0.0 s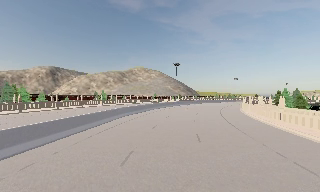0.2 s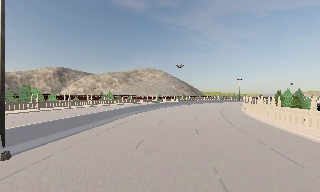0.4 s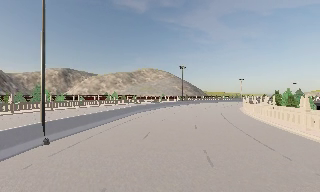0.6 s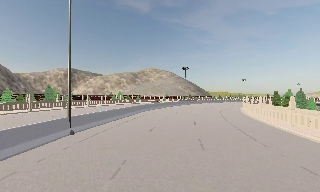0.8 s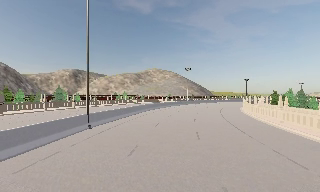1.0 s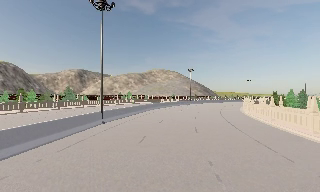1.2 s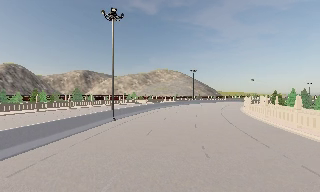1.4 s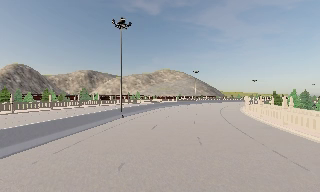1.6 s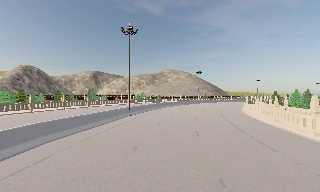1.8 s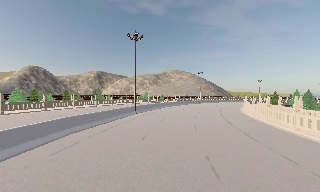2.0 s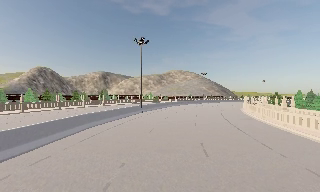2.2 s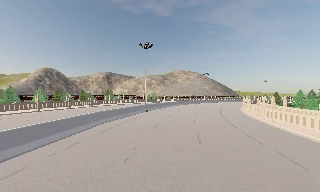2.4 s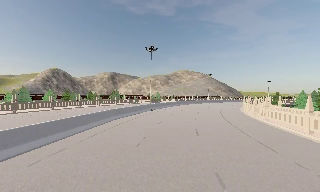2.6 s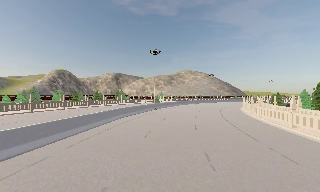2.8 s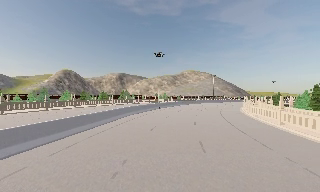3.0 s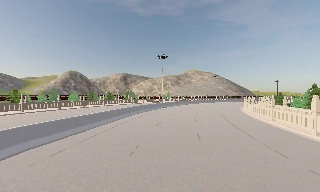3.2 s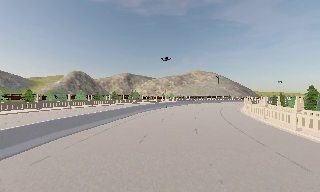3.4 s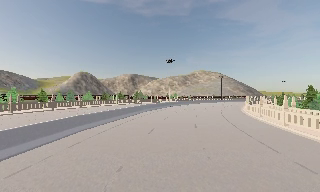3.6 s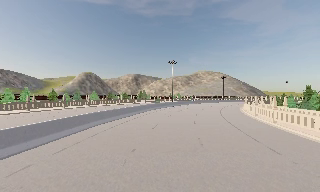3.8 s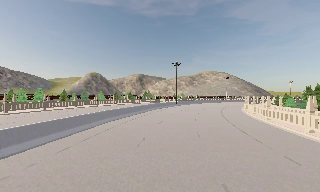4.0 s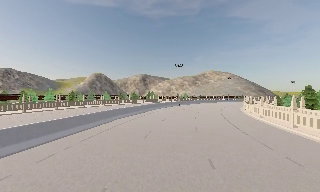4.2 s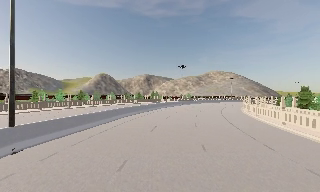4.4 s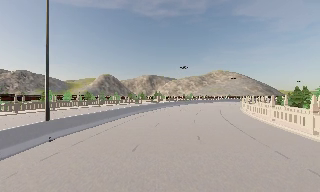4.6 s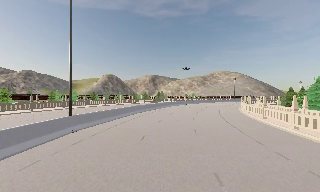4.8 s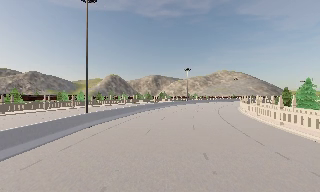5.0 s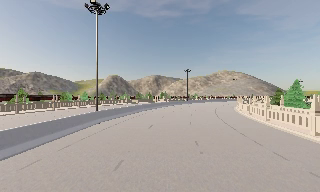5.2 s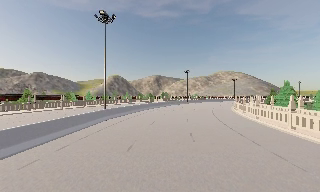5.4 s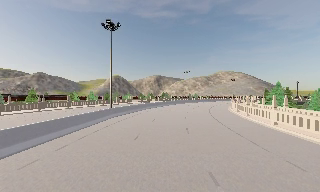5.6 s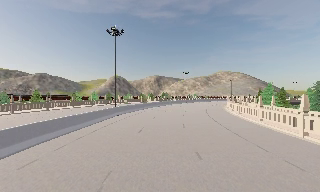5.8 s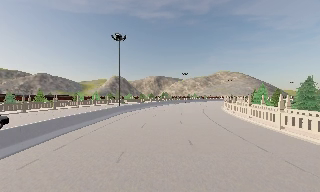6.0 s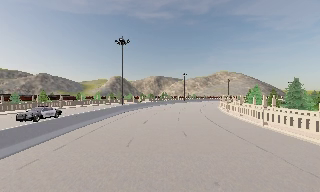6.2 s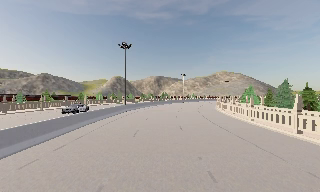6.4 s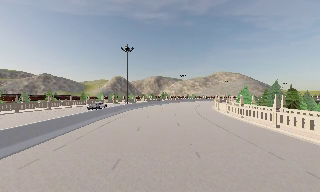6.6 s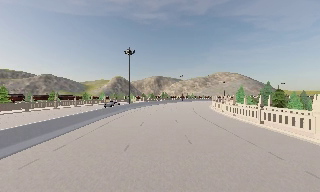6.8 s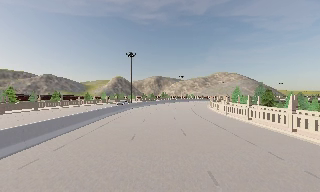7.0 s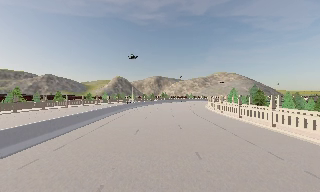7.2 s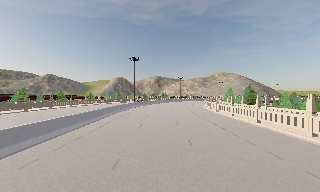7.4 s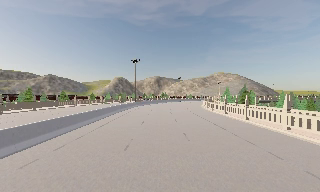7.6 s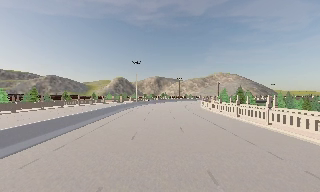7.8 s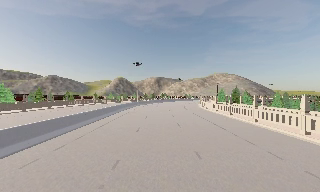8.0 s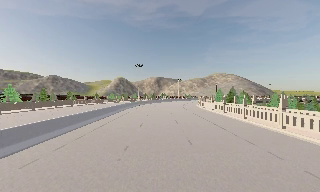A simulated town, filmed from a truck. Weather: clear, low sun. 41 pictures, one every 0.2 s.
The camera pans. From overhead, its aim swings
counterclockwise.
The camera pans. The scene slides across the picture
to the right.
0.0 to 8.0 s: The camera pans to its left, which is counterclockwise from overhead, by about 30 degrees. It travels backward, about 80 m.
The film runs backward here.
